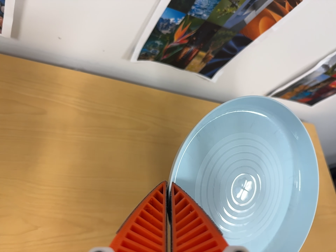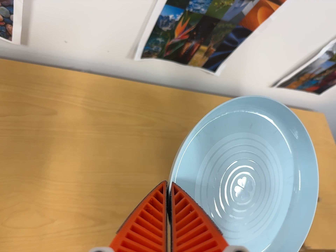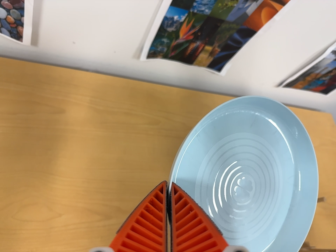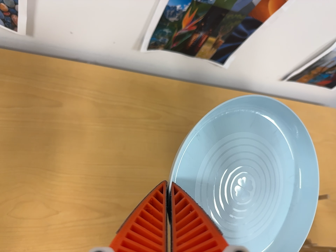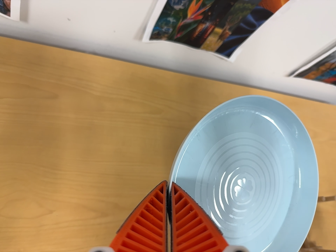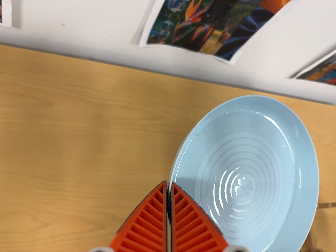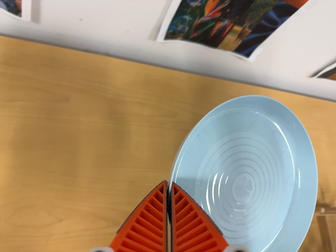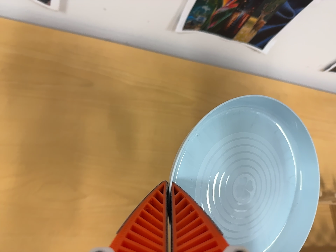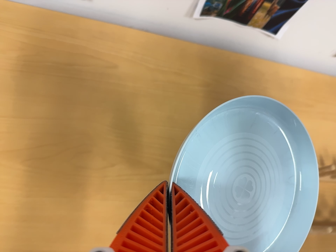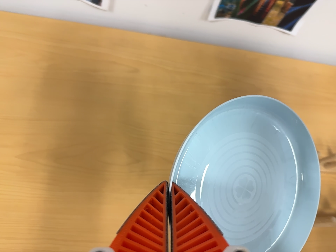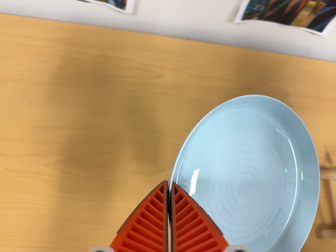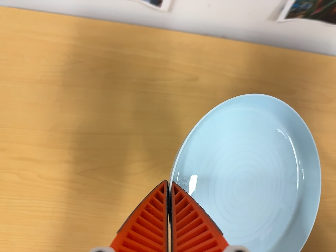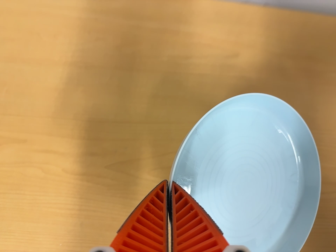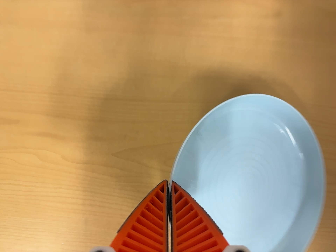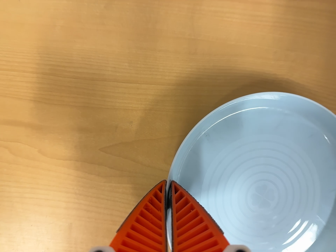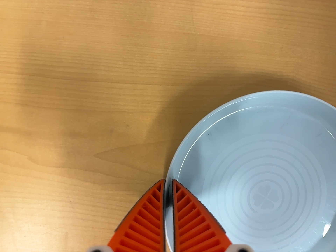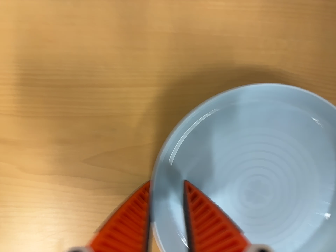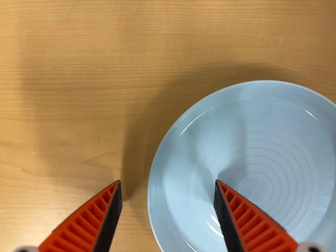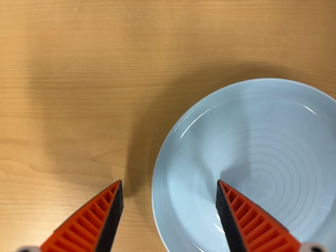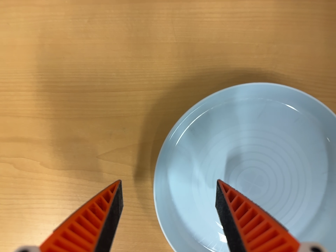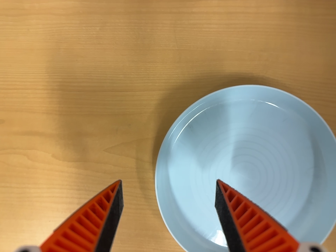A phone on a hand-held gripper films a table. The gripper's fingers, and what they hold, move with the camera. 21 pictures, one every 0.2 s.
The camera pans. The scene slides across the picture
to the right.
0.0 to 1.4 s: The camera travels toward the bottom of its view, about 5 cm, so close, fixed things drift upward.
1.4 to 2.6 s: The scene slides to the right, as the camera pans about 20 degrees to its left. It travels to its left and forward, about 16 cm, so close, fixed things drift to the right. Its aim tips toward the bottom of its view by about 15 degrees, and the scene shifts upward.
2.6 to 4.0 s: The camera shifts only a little, or ends up much as it began.
The film runs backward here.
